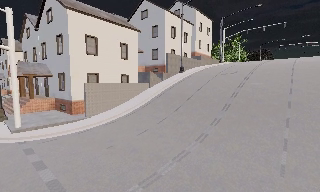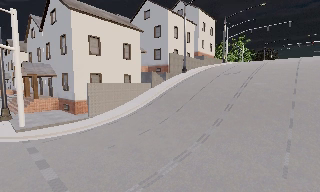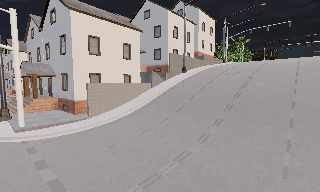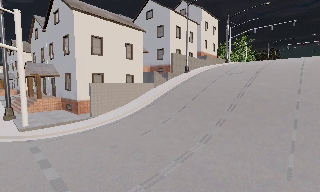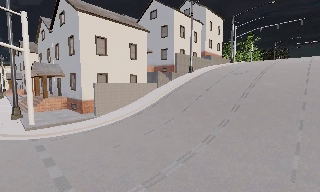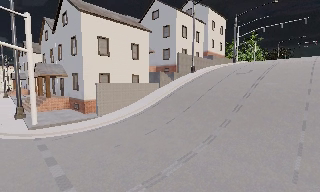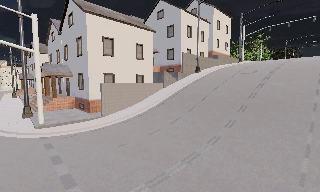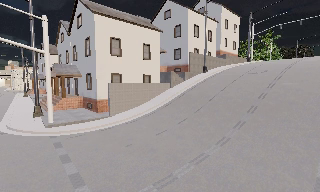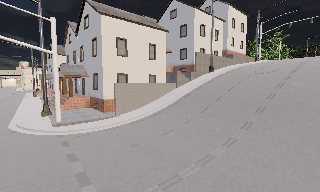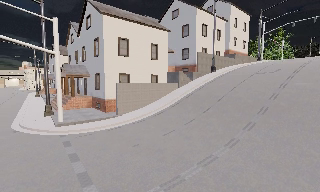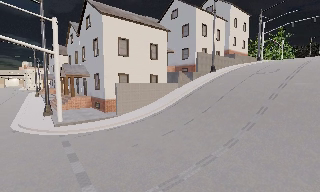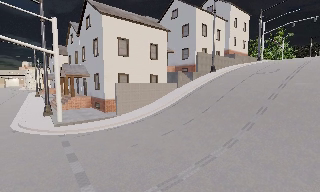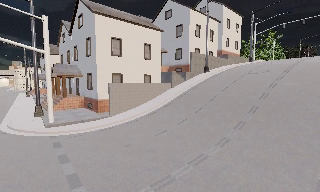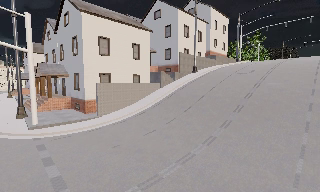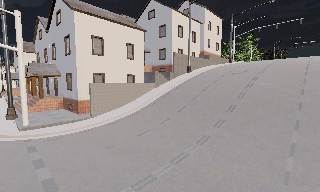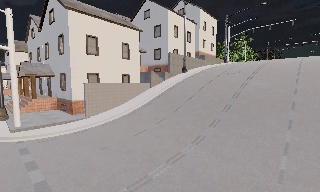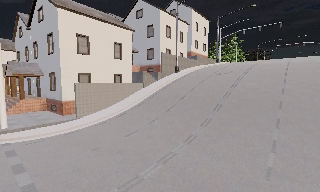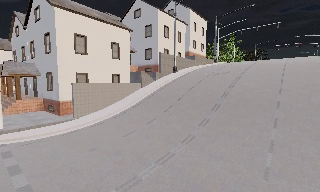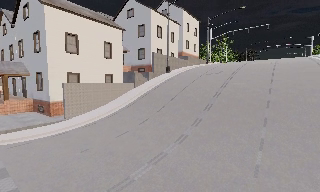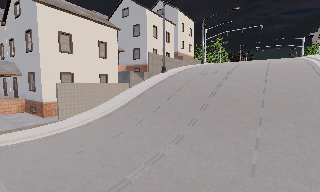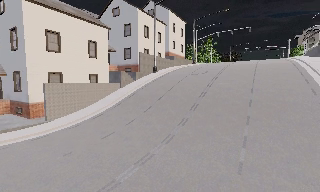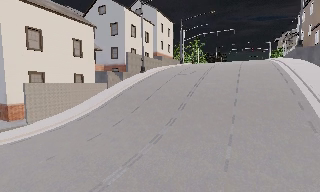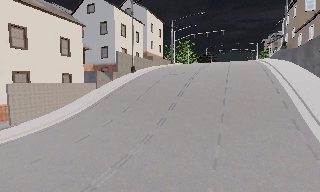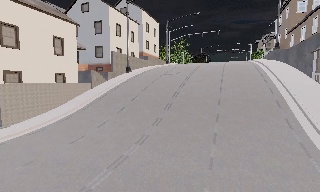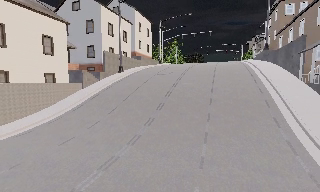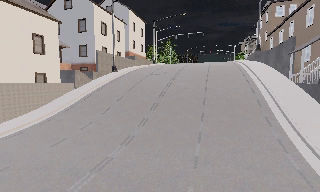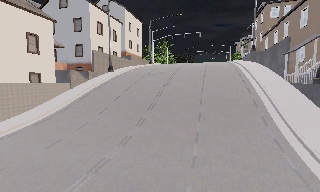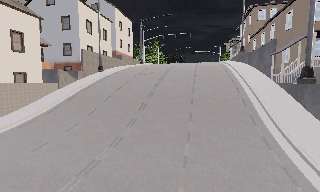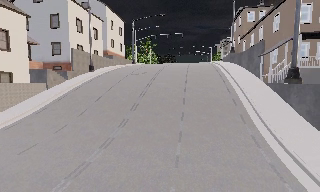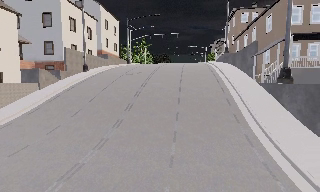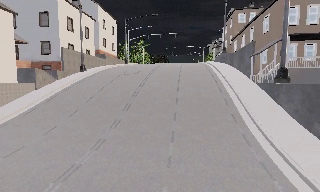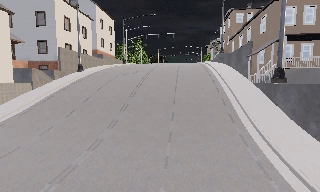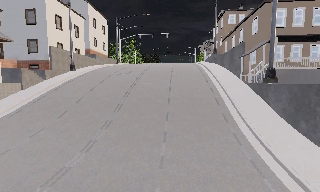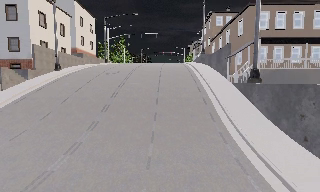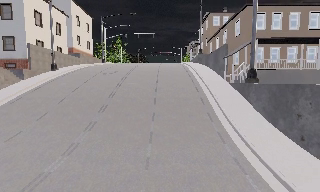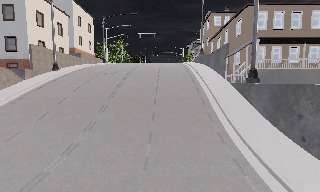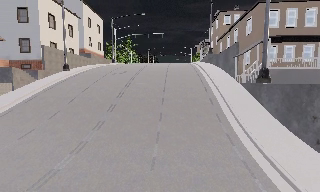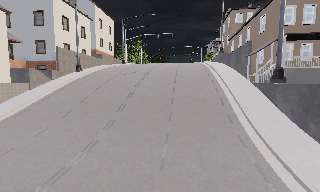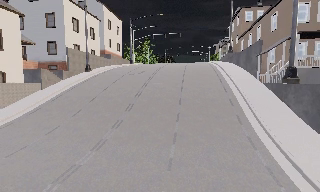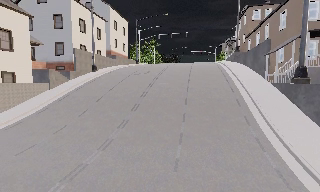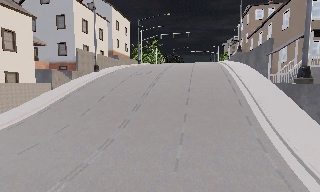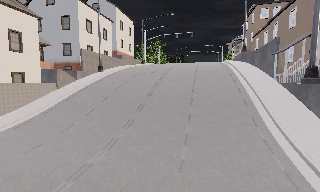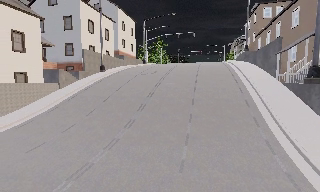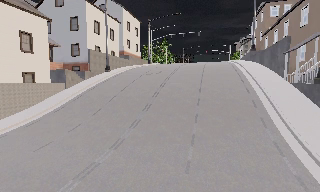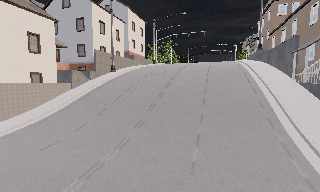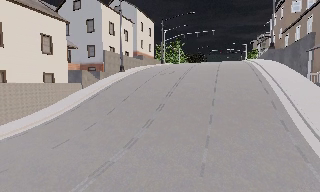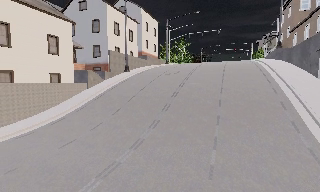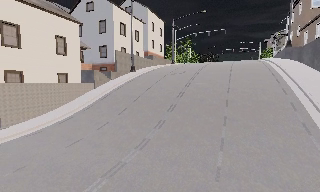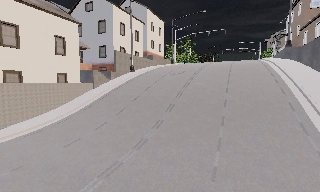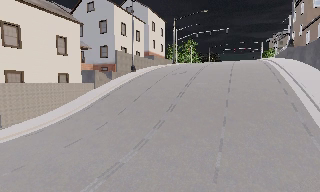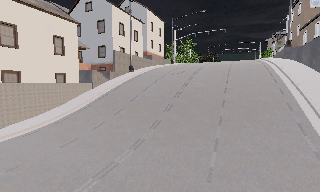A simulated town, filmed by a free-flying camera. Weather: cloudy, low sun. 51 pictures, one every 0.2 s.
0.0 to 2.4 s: The camera shifts only a little, or ends up much as it began.
2.4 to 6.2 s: The camera pans to its right, which is clockwise from overhead, by about 40 degrees. It travels to its right, about 0.5 m, so close, fixed things drift to the left.
6.2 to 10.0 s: The scene slides to the right, as the camera pans about 15 degrees to its left. It travels forward, about 0.5 m, so what stands in front looms larger.
The film runs forward here.
